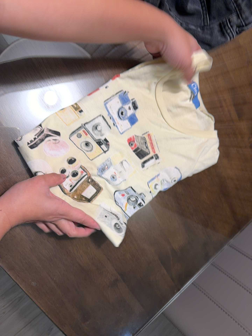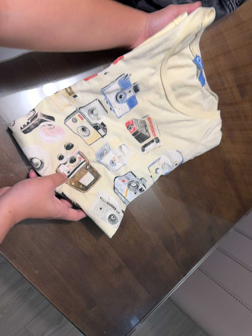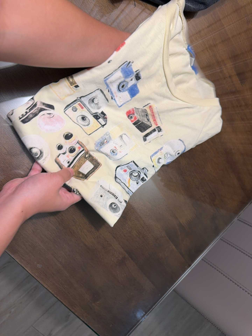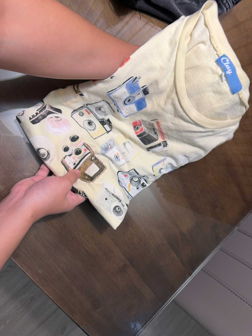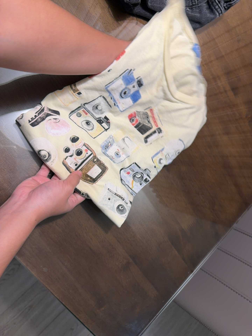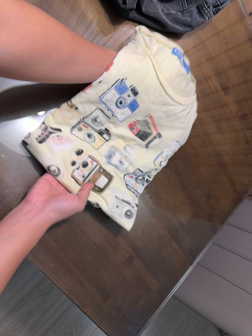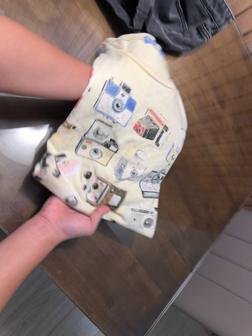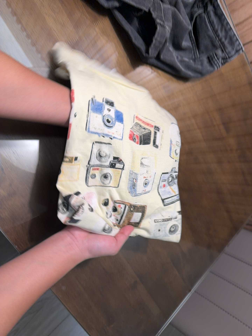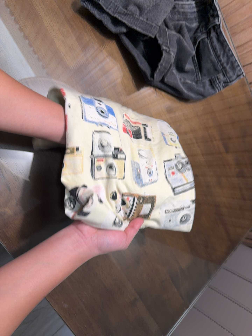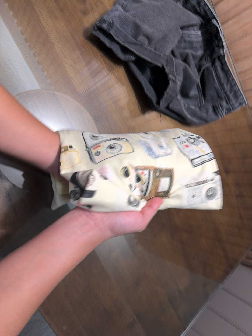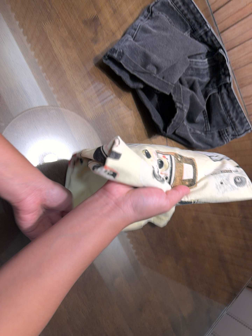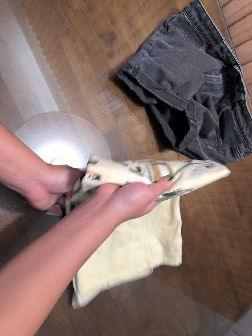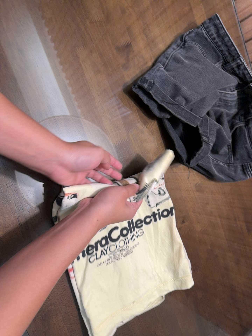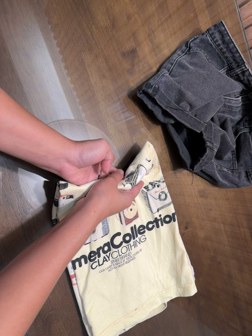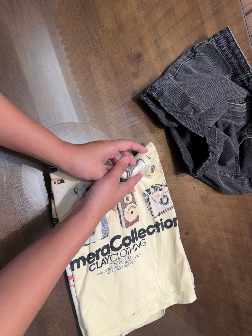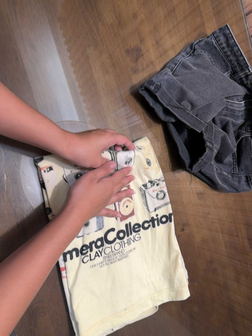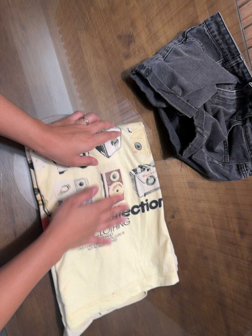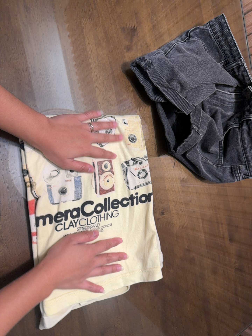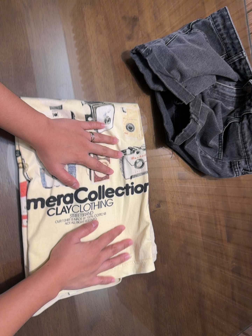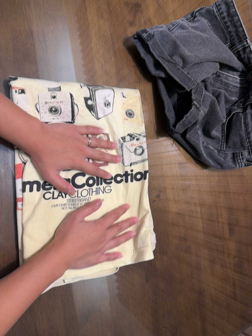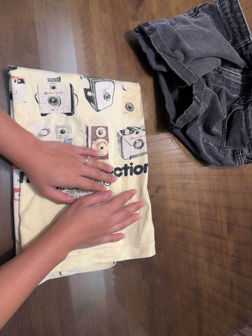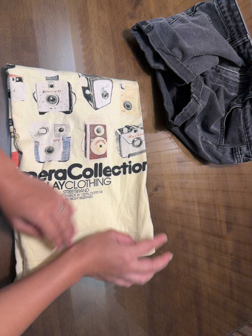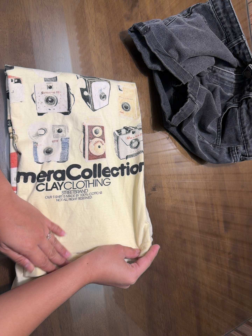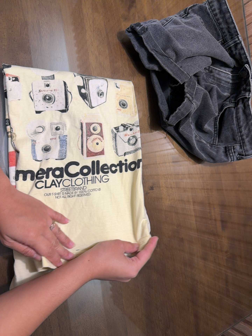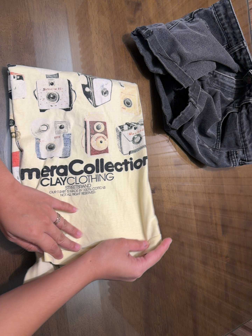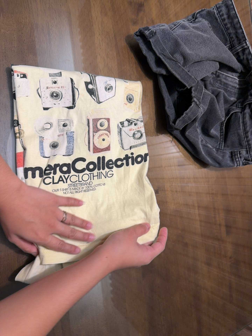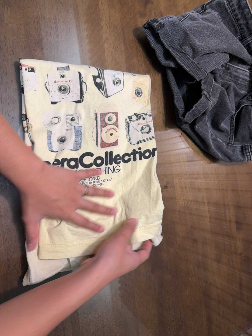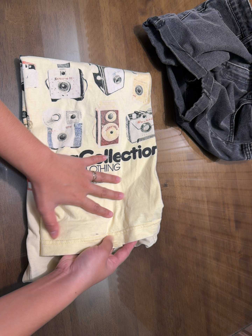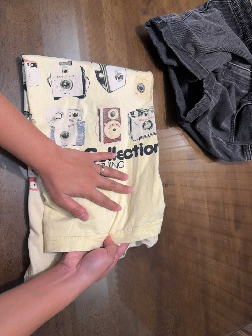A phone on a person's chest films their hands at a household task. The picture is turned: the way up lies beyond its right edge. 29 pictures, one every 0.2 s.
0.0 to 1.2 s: The camera travels toward the bottom of its view, about 10 cm.
1.2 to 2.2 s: The camera travels toward the top of its view and to its left, about 16 cm, so close, fixed things drift downward. It rolls about its line of sight by about 10 degrees, and the scene rotates clockwise.
2.2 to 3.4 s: The camera travels toward the bottom of its view, about 7 cm. It rolls about its line of sight by about 10 degrees, and the scene rotates clockwise.
3.4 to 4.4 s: The camera travels toward the bottom of its view, about 10 cm, so close, fixed things drift upward.
4.4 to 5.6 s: The camera shifts only a little, or ends up much as it began.
The film runs backward here.
